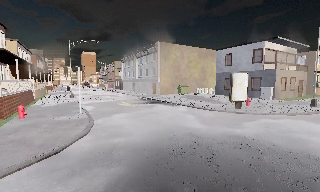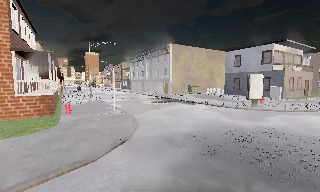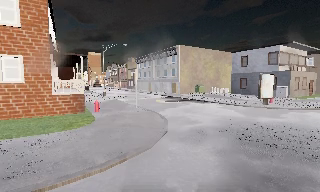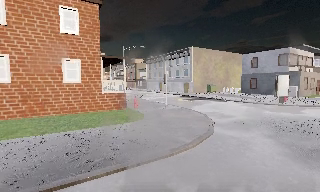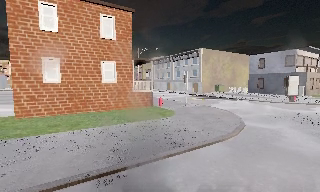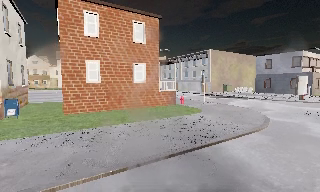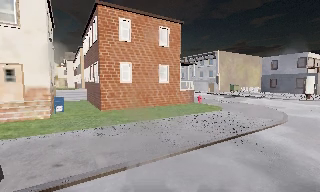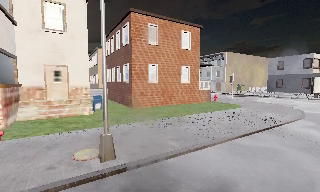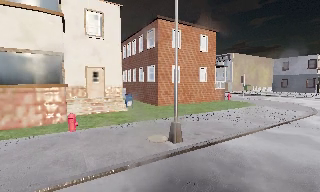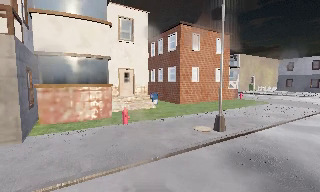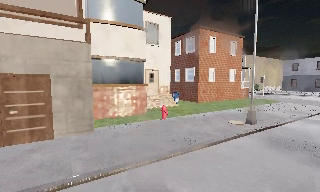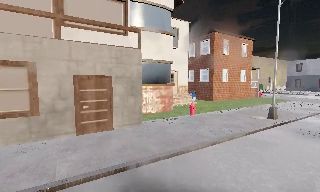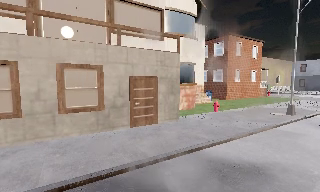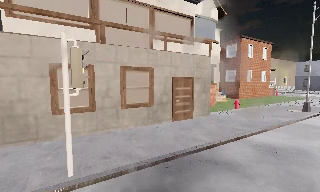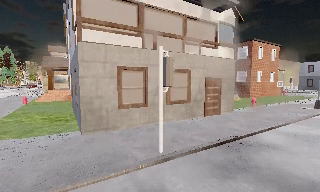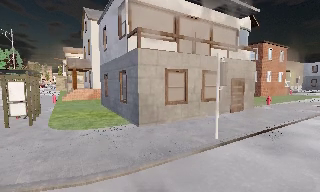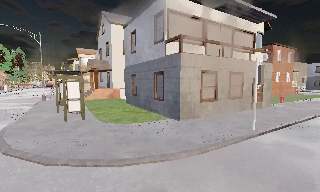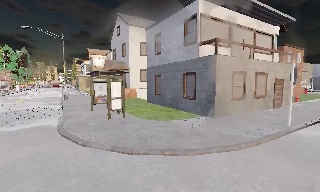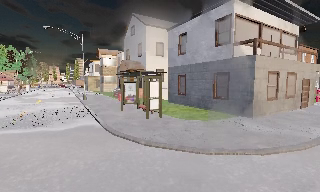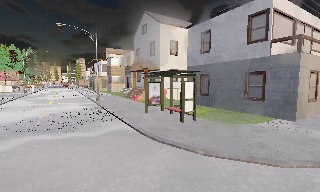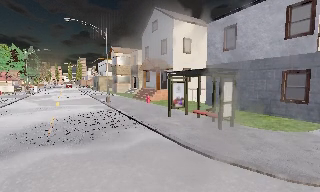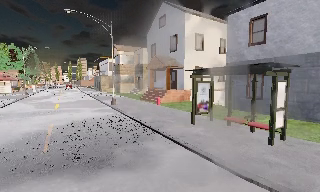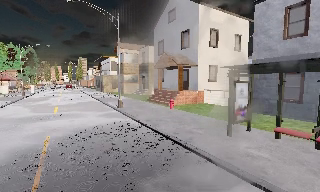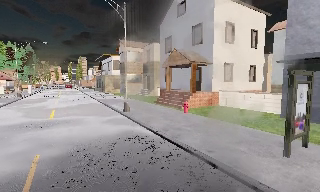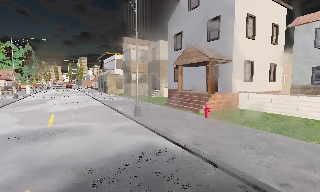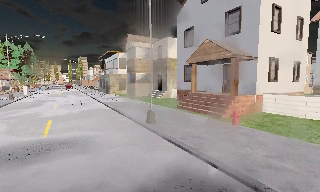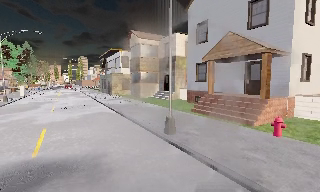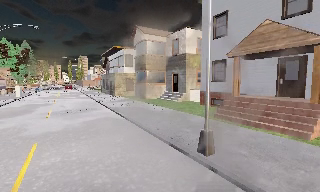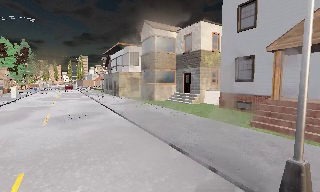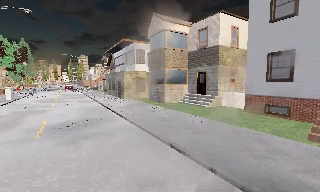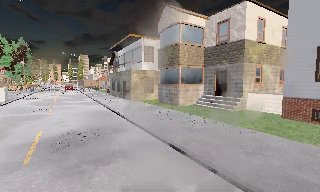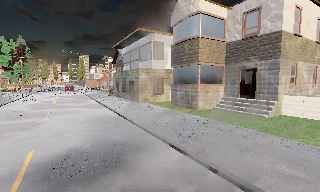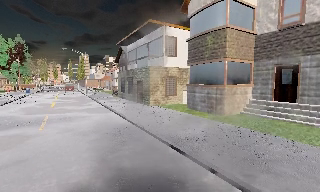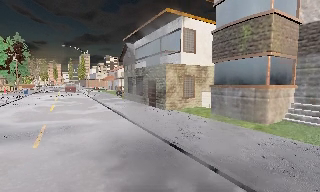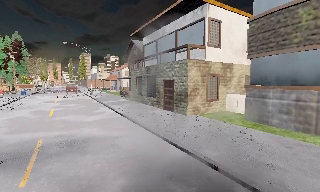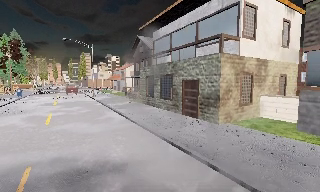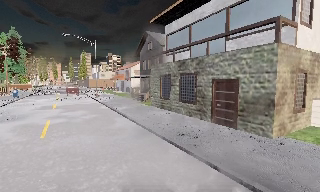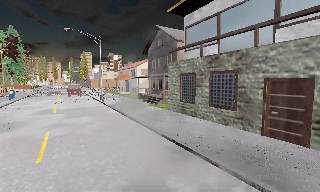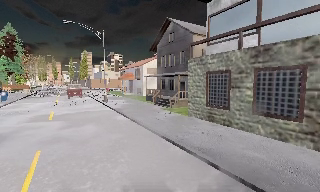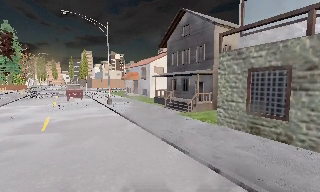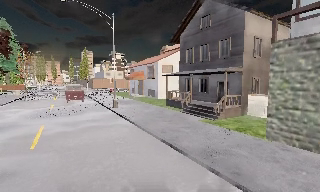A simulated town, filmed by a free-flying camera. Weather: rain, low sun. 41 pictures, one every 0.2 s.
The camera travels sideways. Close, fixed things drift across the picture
to the right.
0.0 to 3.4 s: The camera travels to its left and backward, about 40 m, so close, fixed things drift to the right.
3.4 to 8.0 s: The camera travels forward and to its left, about 50 m, so what stands in front looms larger.
The film runs forward here.
